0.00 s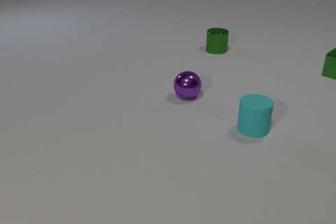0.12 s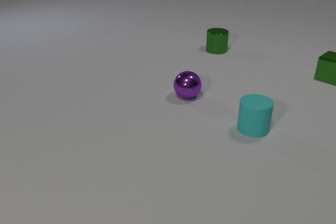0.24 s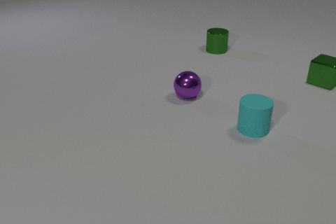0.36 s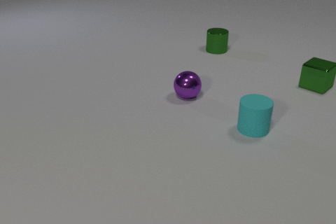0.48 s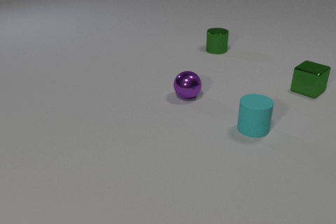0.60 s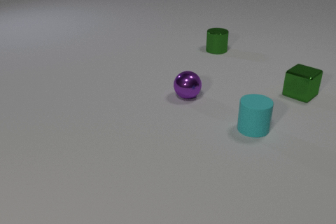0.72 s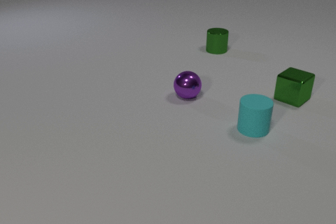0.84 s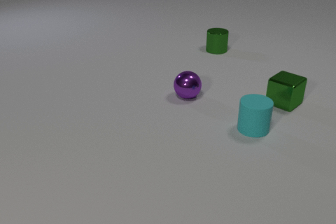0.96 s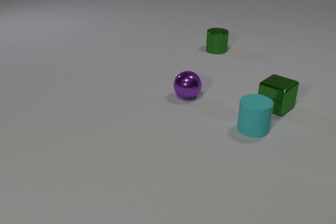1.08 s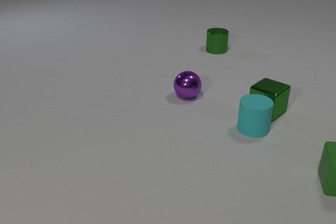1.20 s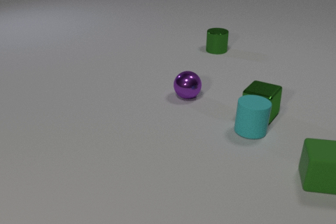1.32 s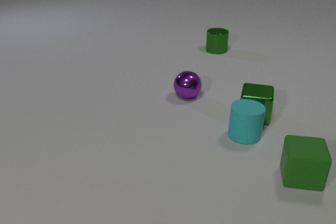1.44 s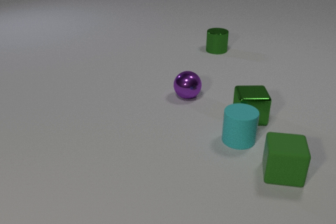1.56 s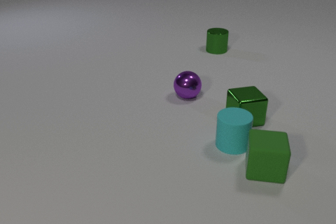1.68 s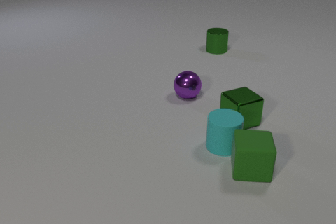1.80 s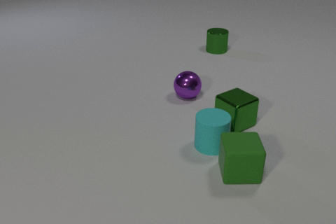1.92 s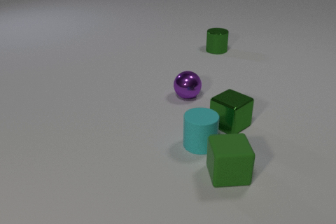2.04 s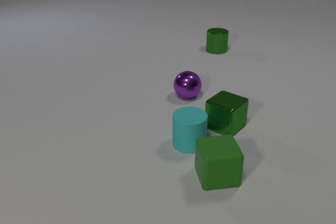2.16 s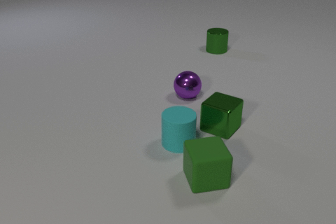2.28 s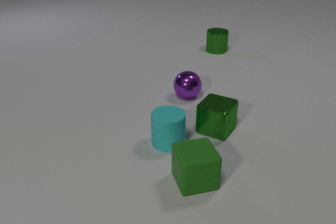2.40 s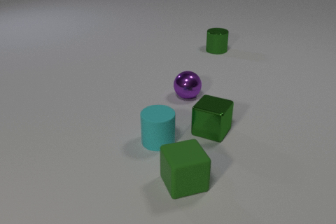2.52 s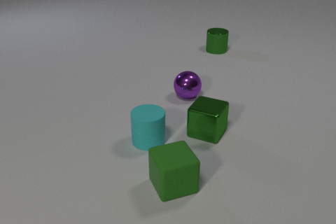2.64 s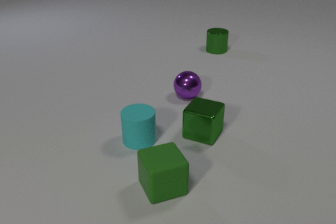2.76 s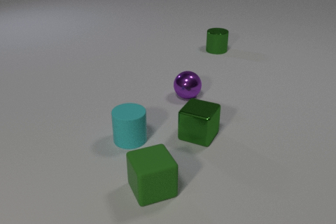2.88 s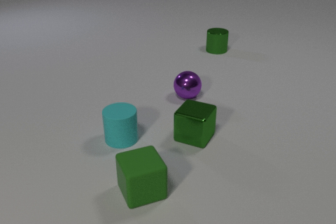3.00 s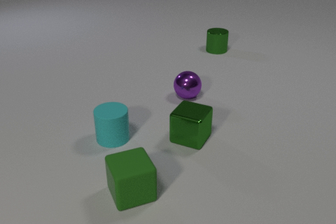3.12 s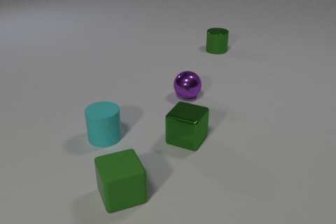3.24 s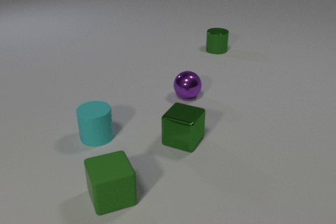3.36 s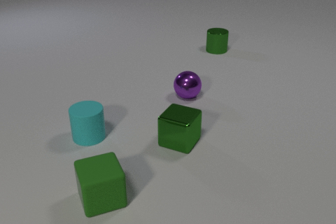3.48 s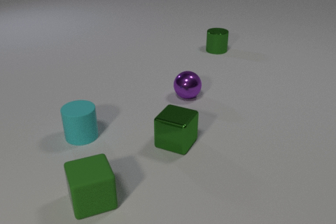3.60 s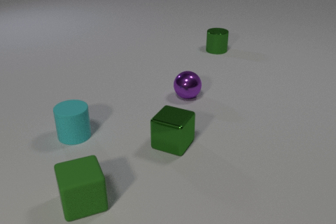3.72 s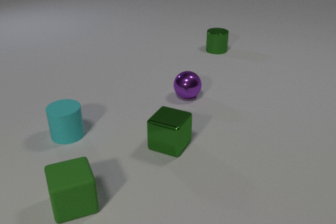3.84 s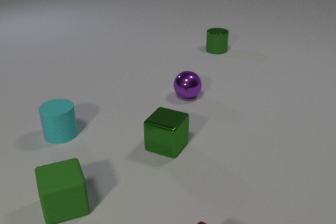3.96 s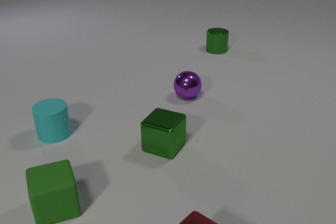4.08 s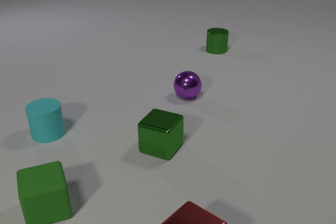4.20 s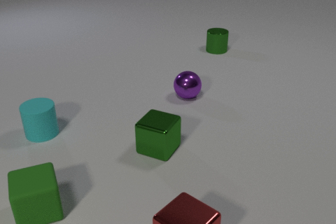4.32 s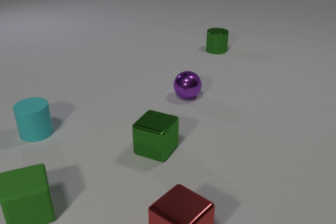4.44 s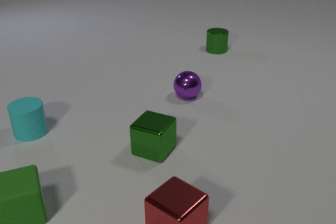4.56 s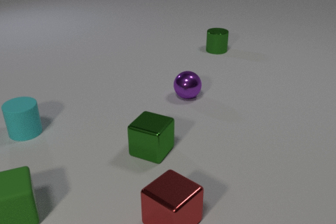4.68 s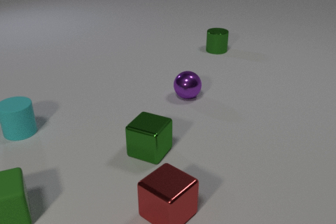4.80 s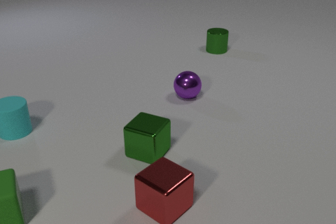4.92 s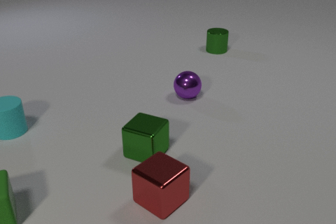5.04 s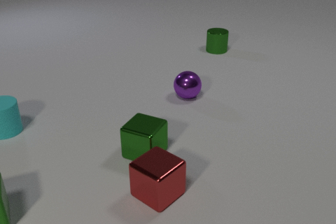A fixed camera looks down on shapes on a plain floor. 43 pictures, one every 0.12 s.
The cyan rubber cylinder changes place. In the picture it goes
to the left.
The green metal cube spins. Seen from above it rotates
counterclockwise.
0.00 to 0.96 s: The green metal cube slides toward the camera and to the left.
0.96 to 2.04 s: The green metal cube slides toward the camera and to the left, spins so that its near face slides to the right, counterclockwise seen from above. The cyan rubber cylinder slides to the left and toward the camera. The green rubber cube comes in at the right edge, slides to the left. The green metal cube and the cyan rubber cylinder collide. The cyan rubber cylinder and the green rubber cube collide.
2.04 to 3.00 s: The green metal cube slides to the left and toward the camera. The cyan rubber cylinder slides to the left. The green rubber cube slides to the left.
3.00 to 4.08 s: The green metal cube slides to the left and toward the camera. The cyan rubber cylinder slides to the left. The red metal cube comes in at the bottom edge, slides away from the camera and to the left. The green rubber cube slides to the left.
4.08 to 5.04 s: The green metal cube slides to the left and toward the camera. The cyan rubber cylinder slides to the left and away from the camera. The red metal cube slides away from the camera and to the left. The green rubber cube slides to the left.
What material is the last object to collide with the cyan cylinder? rubber.
What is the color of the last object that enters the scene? red.
How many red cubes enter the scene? 1.
